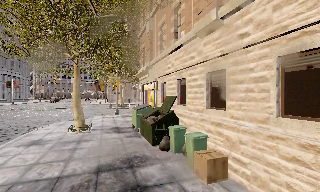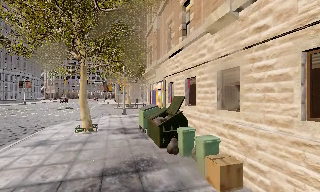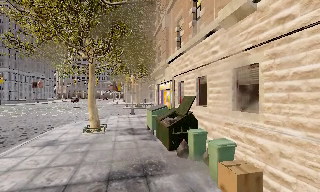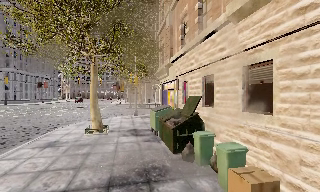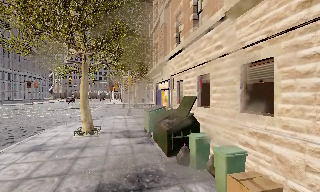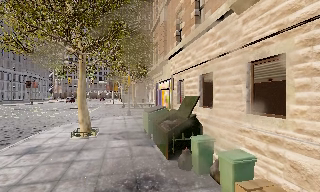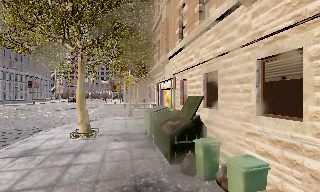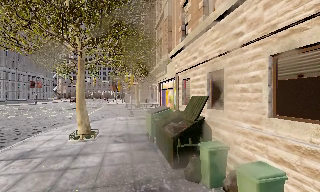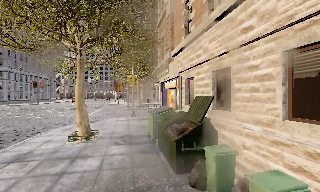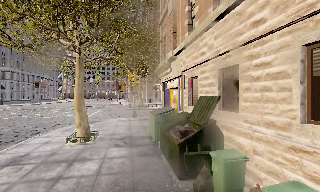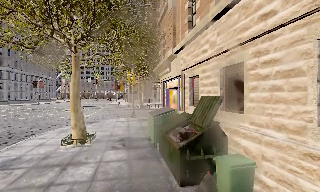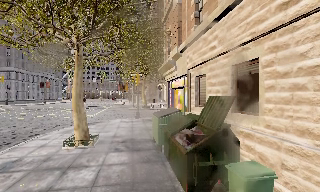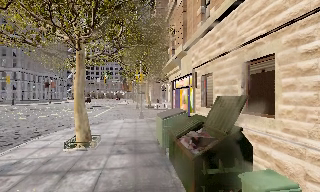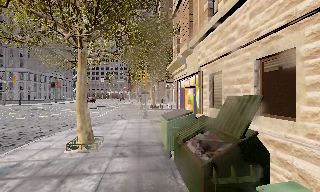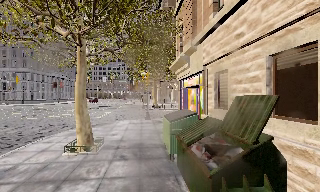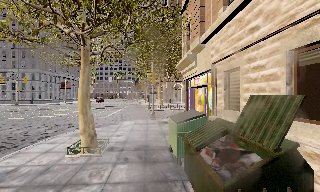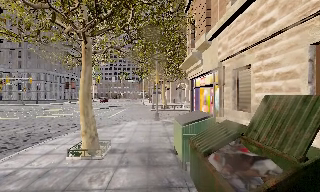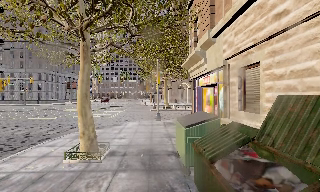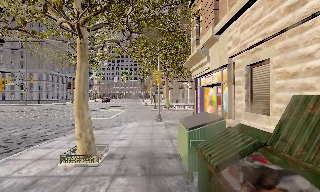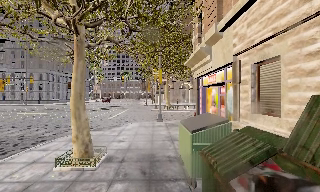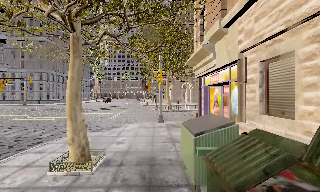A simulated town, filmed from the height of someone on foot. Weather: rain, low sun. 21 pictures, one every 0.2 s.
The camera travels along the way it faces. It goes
forward.
0.0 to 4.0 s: The camera pans to its left, which is counterclockwise from overhead, by about 15 degrees. It travels forward, about 6 m, so what stands in front looms larger.
The film runs forward here.
